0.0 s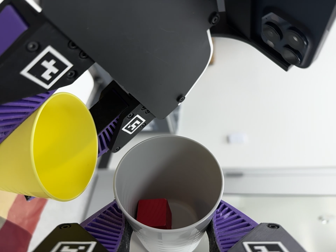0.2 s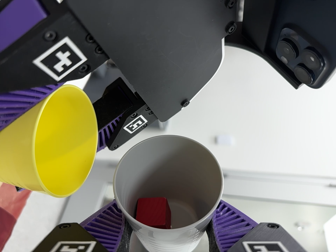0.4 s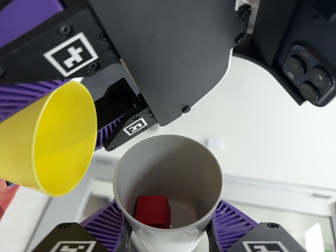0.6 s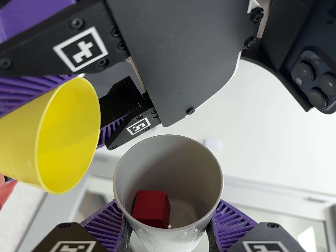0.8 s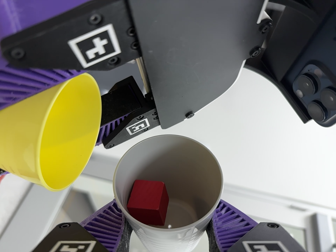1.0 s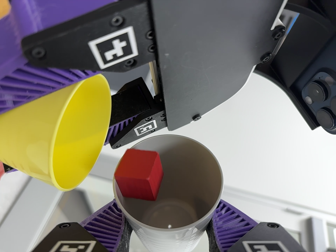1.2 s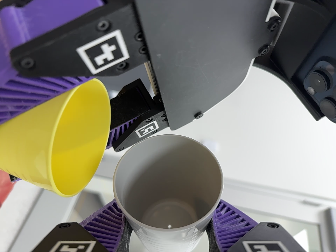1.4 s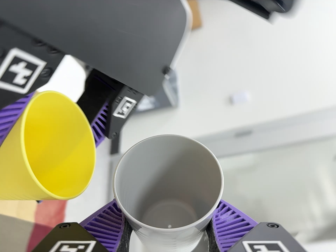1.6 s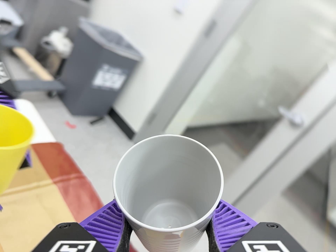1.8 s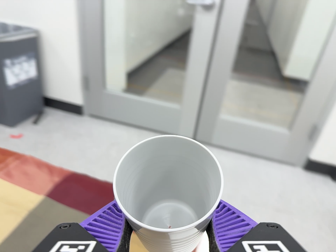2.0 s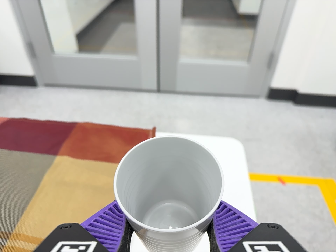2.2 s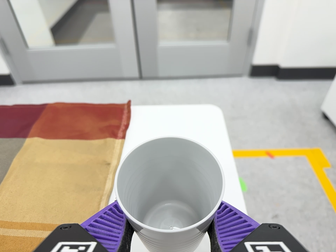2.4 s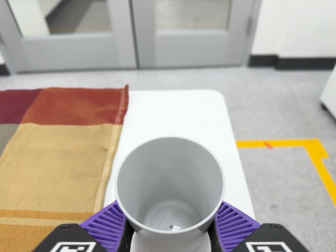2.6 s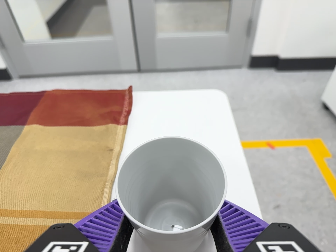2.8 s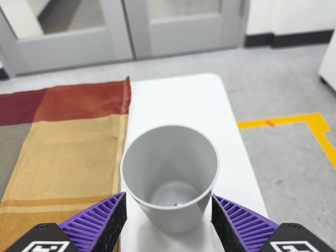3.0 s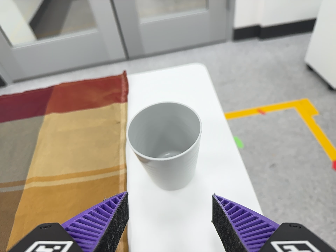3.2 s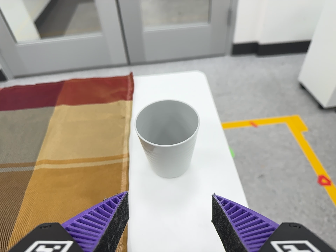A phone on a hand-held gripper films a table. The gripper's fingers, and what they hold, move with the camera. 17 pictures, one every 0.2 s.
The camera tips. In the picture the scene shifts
upward.
0.0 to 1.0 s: The camera travels to its left, about 5 cm. It rolls about its line of sight by about 15 degrees, and the scene rotates clockwise.
1.0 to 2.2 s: The camera travels to its right and toward the bottom of its view, about 38 cm, so close, fixed things drift to the left. Its aim tips toward the bottom of its view by about 35 degrees, and the scene shifts upward. It rolls about its line of sight by about 125 degrees, and the scene rotates counterclockwise.
2.2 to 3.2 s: The camera travels backward and toward the bottom of its view, about 10 cm, so what stands in front gets smaller.
The film runs forward here.
